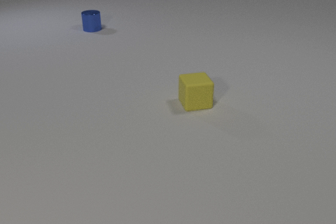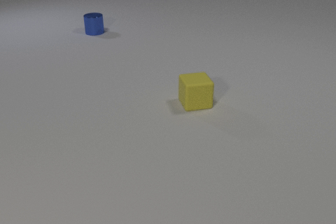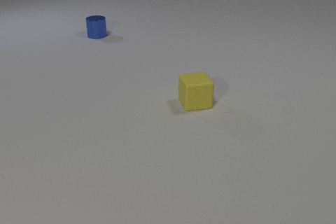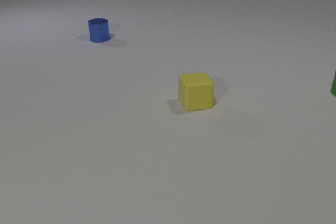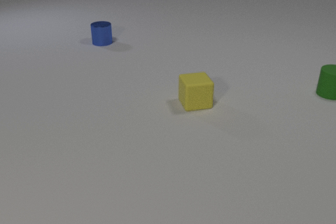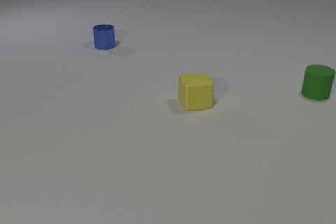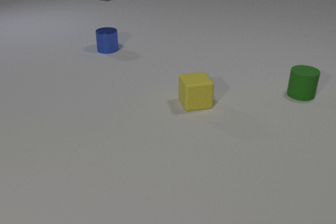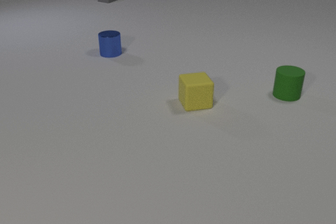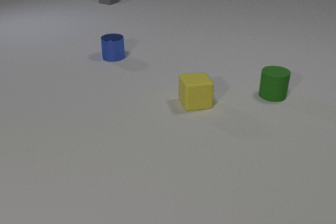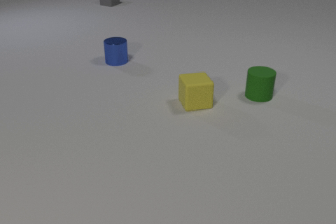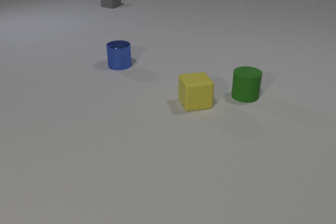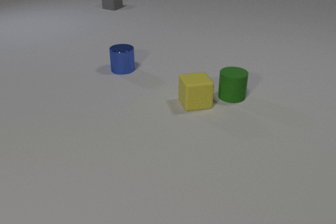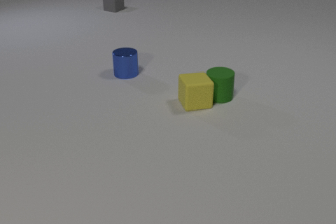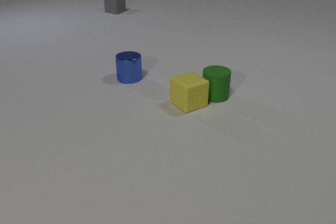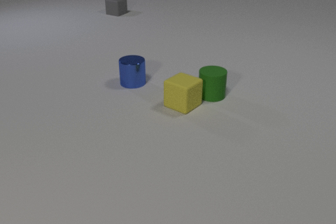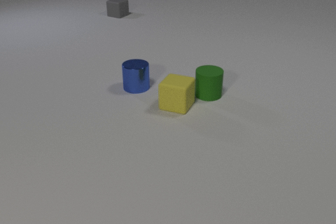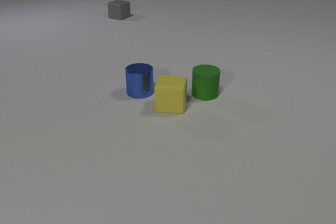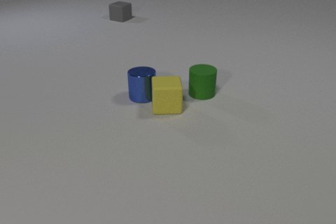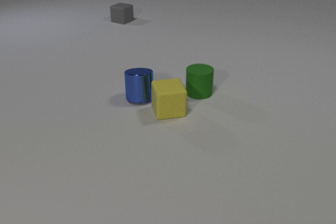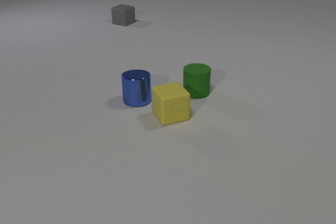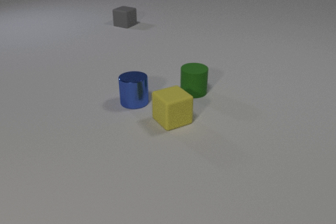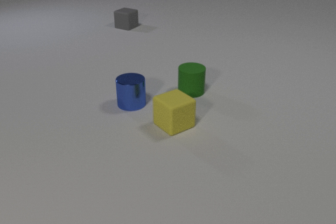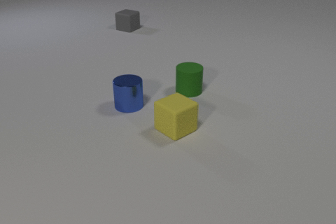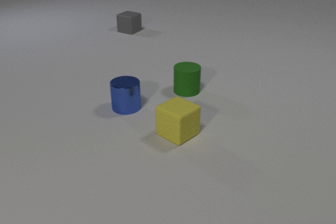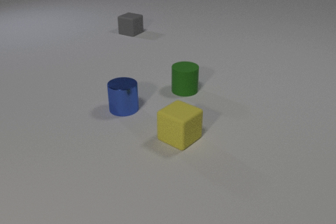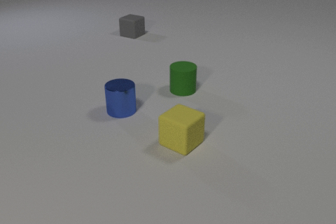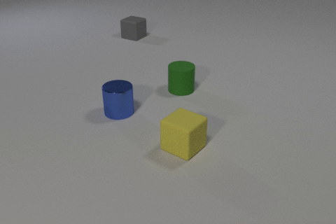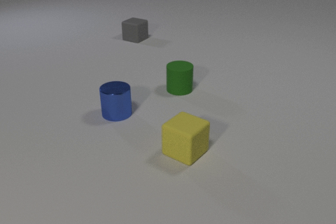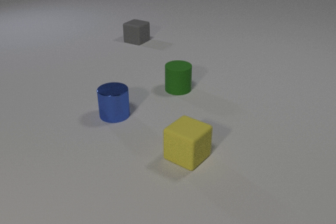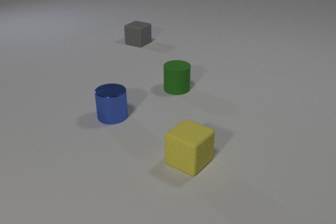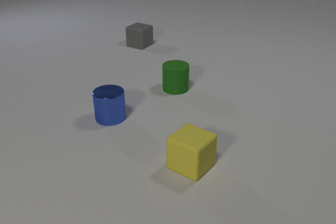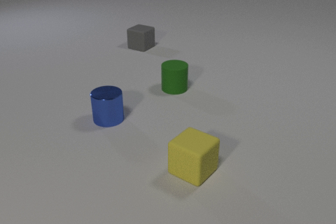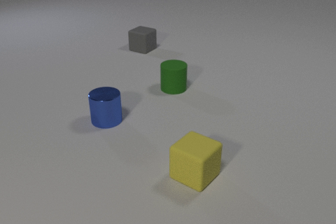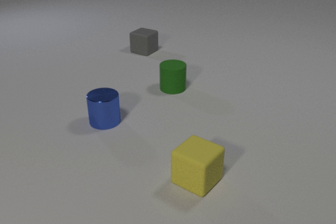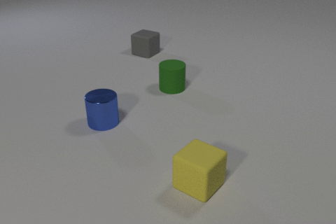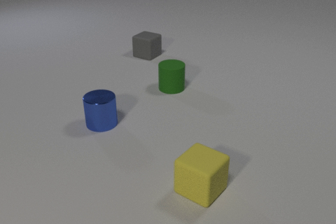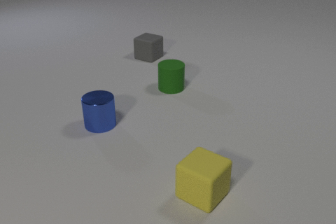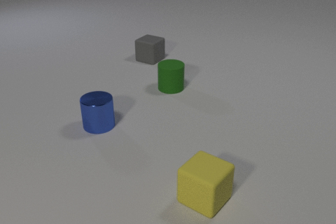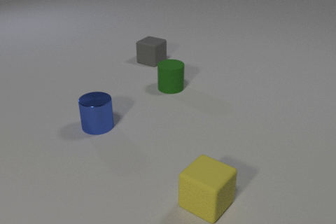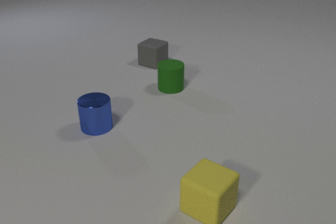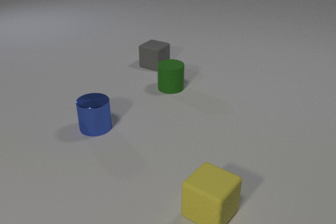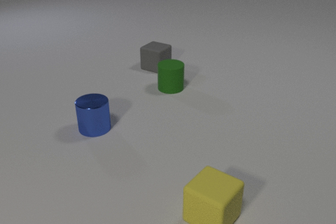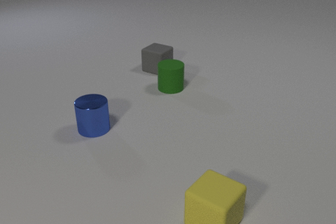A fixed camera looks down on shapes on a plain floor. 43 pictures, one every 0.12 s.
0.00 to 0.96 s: The green rubber cylinder comes in at the right edge, slides to the left and toward the camera. The gray rubber cube comes in at the top edge, slides toward the camera. The blue metal cylinder slides toward the camera.
0.96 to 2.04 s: The green rubber cylinder slides to the left. The yellow rubber cube slides to the left, spins counterclockwise seen from above by about 75 degrees, its near face sliding to the right. The gray rubber cube slides toward the camera. The blue metal cylinder slides toward the camera. The green rubber cylinder and the yellow rubber cube collide. The yellow rubber cube and the blue metal cylinder collide.
2.04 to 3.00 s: The green rubber cylinder slides to the left. The yellow rubber cube slides toward the camera, spins so that its near face slides to the right, counterclockwise seen from above. The gray rubber cube slides toward the camera. The blue metal cylinder slides toward the camera and to the left.
3.00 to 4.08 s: The green rubber cylinder slides to the left. The yellow rubber cube slides toward the camera. The gray rubber cube slides toward the camera. The blue metal cylinder slides toward the camera and to the left.
4.08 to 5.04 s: The yellow rubber cube slides toward the camera. The gray rubber cube slides toward the camera. The blue metal cylinder slides toward the camera and to the left.
How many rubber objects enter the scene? 2.
What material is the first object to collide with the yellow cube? rubber.
What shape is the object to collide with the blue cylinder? cube.
